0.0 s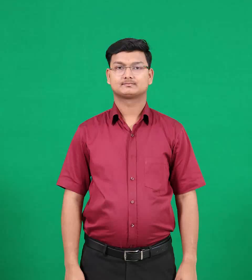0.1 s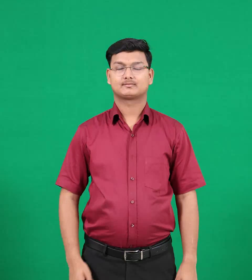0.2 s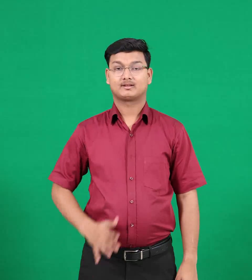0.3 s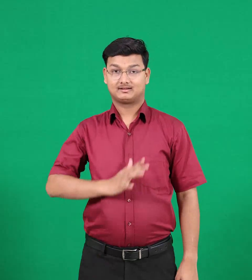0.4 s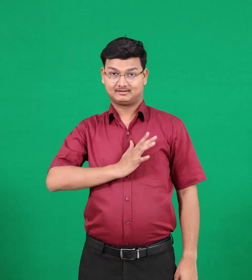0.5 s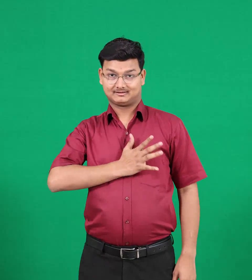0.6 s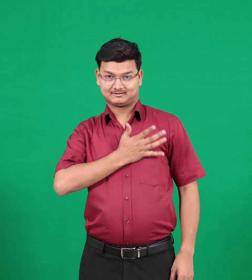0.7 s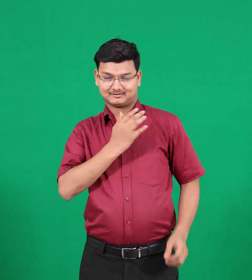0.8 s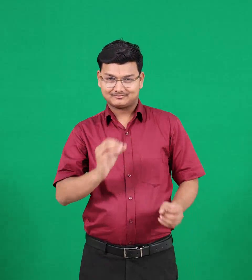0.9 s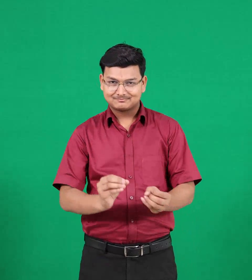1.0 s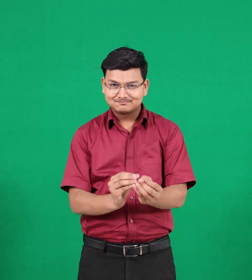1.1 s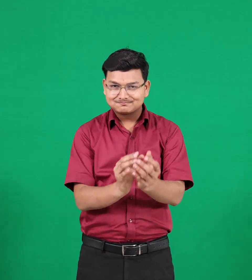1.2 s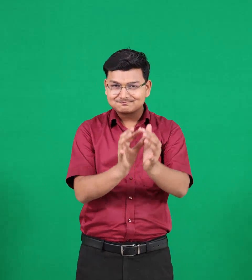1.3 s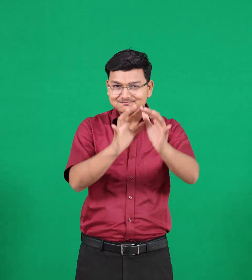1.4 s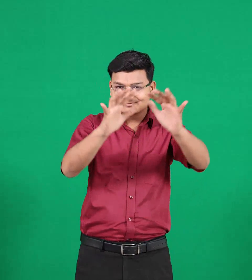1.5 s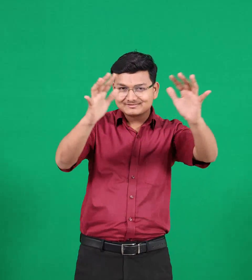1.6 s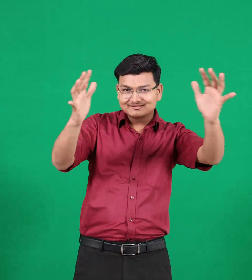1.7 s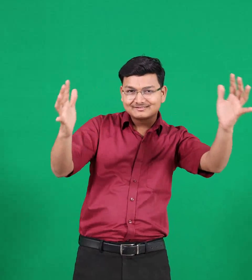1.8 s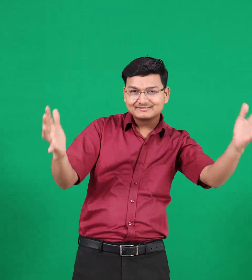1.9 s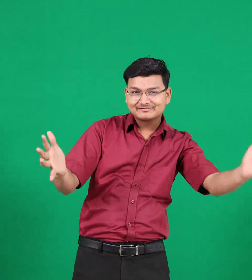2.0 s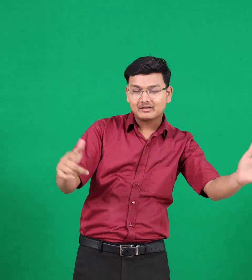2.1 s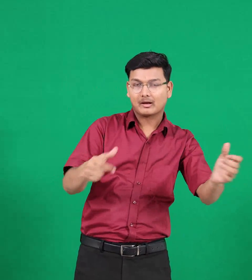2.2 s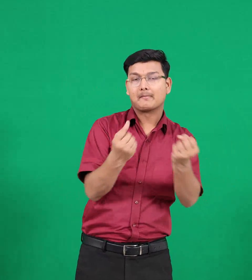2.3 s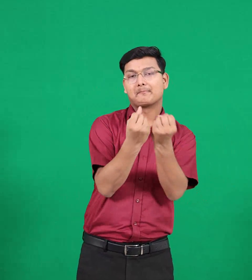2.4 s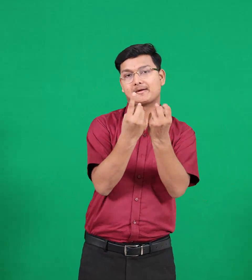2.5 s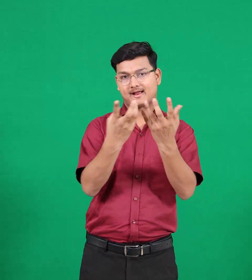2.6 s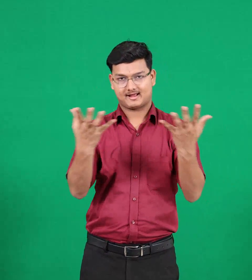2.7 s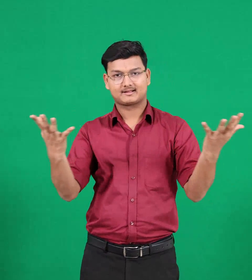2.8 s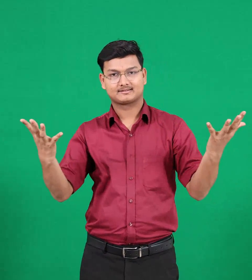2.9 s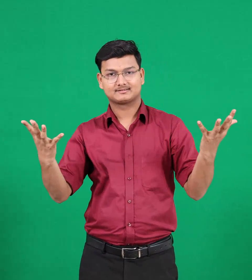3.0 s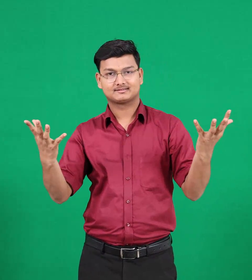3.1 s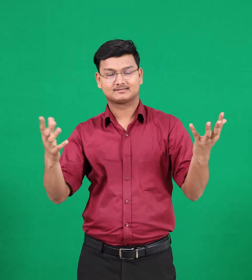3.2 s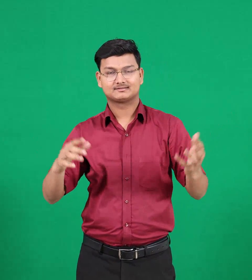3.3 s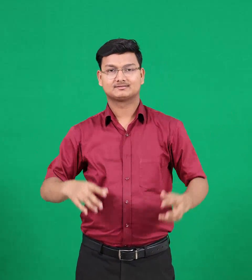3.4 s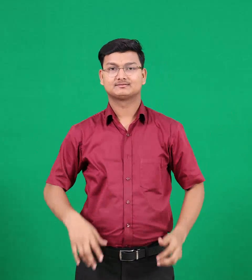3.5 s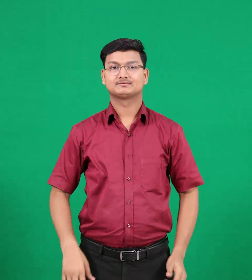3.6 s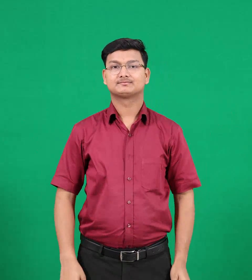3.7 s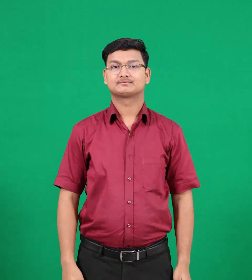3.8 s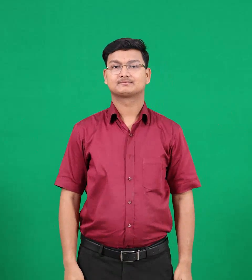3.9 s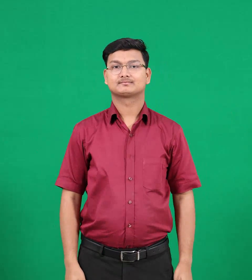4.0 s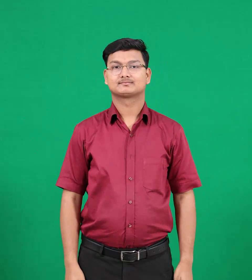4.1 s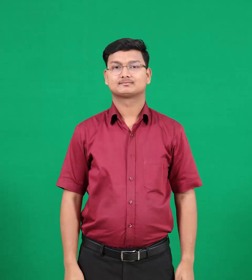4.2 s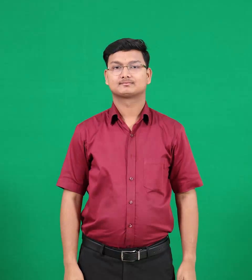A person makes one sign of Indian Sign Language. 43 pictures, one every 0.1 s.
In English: bushes
